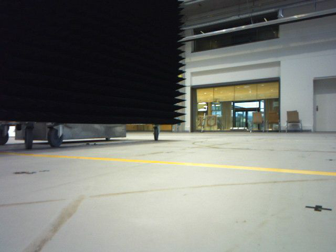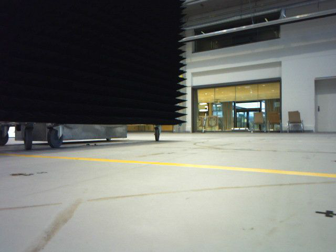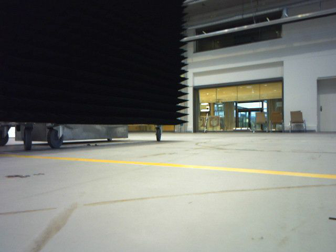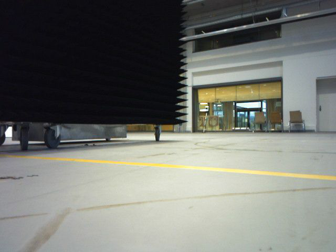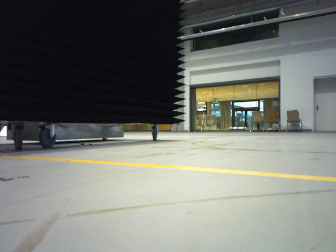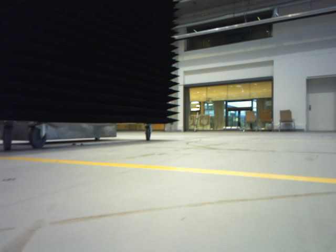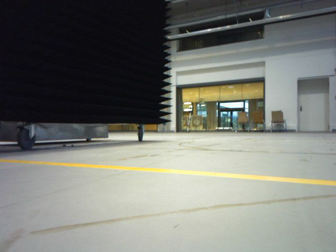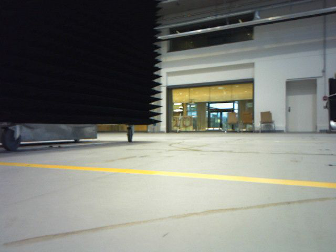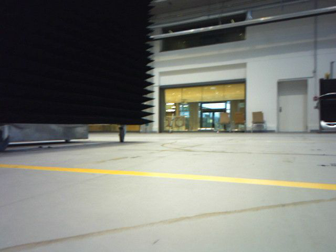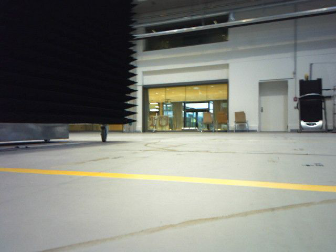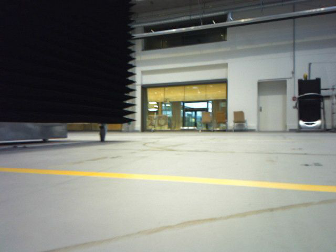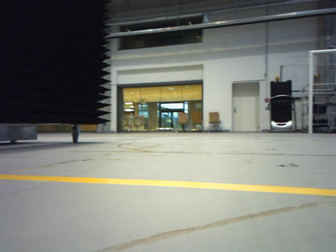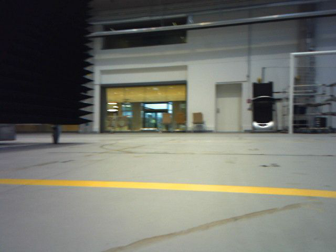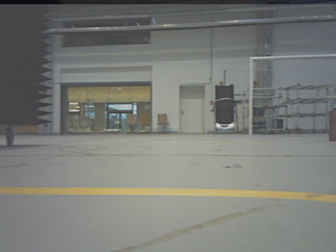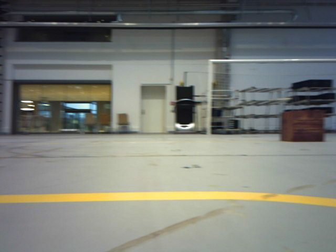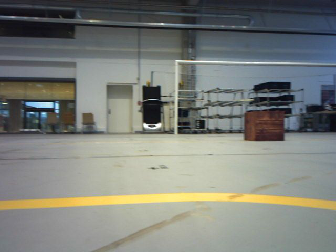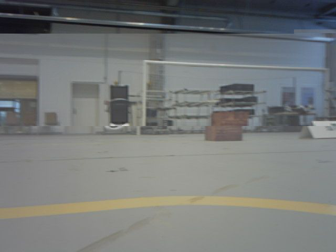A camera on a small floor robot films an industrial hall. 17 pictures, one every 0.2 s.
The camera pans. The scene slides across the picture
to the left.
The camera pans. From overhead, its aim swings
clockwise.
0.0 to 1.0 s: The camera travels forward, about 0.2 m, so what stands in front looms larger.
1.0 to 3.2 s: The camera pans to its right, which is clockwise from overhead, by about 45 degrees. It travels forward, about 0.4 m.
The film runs forward here.
